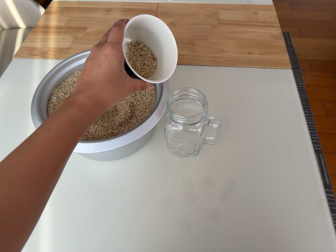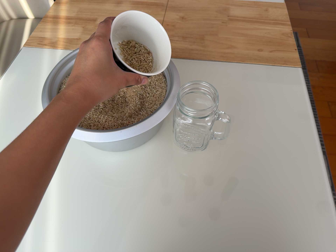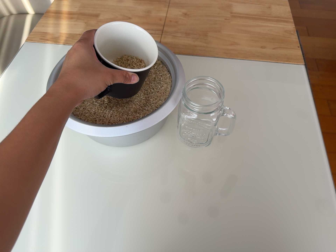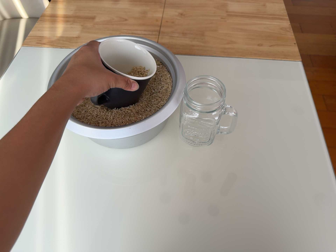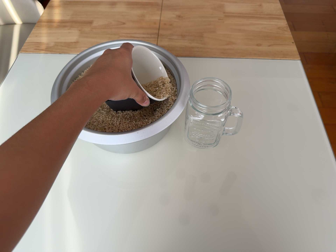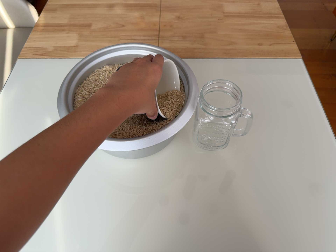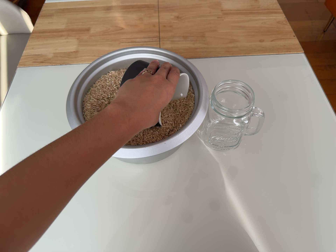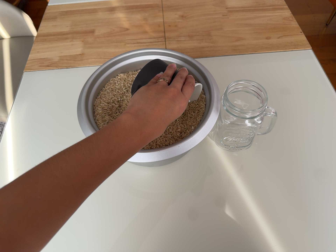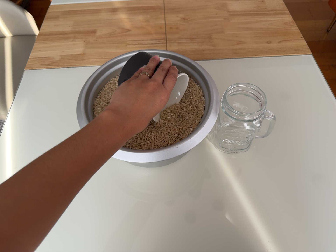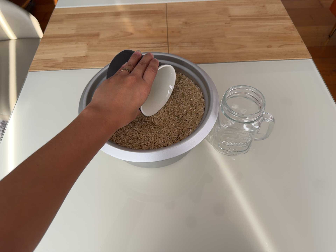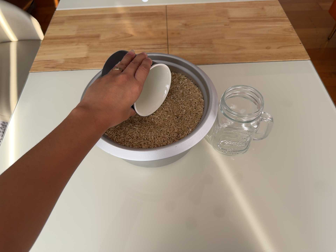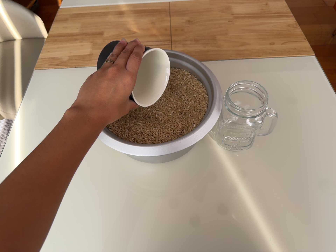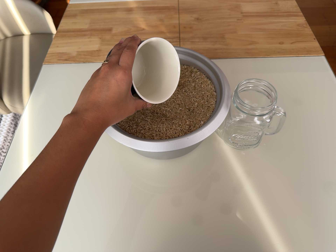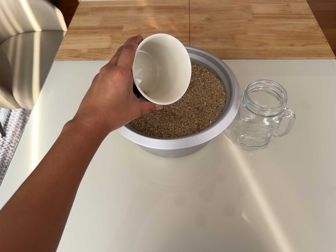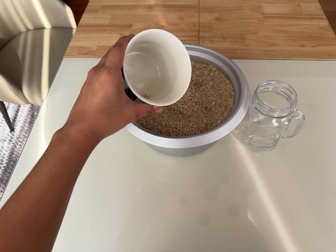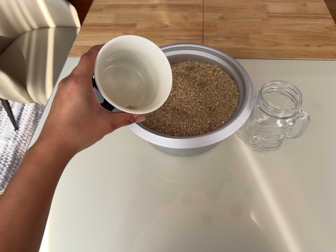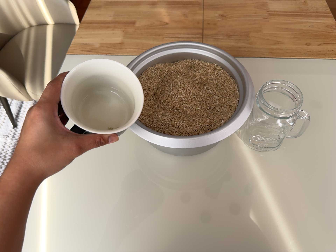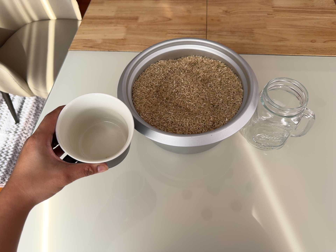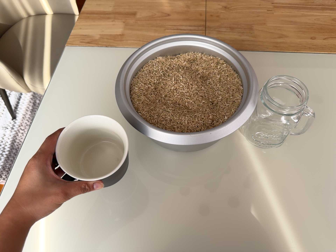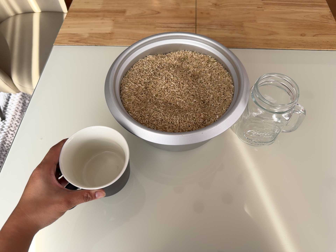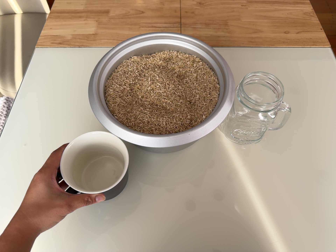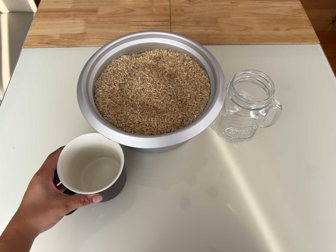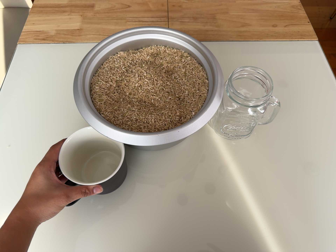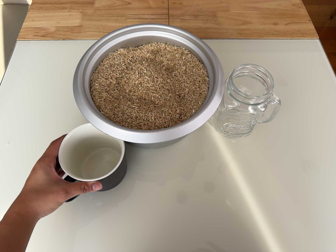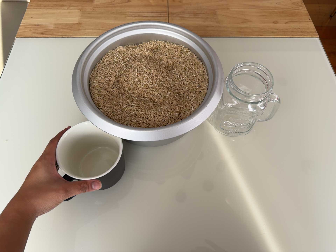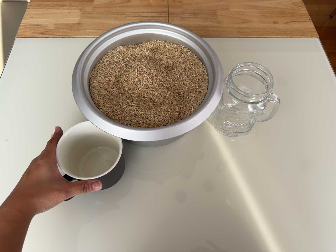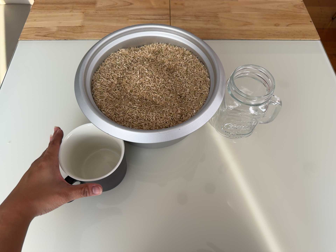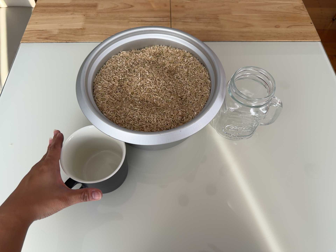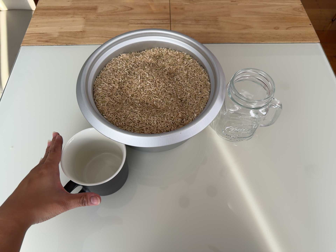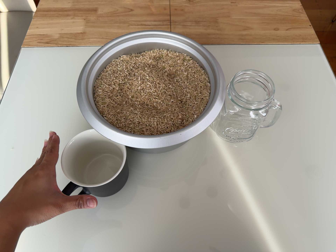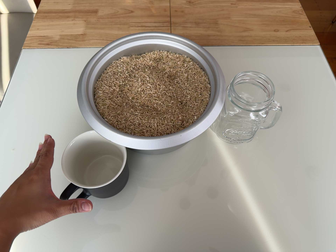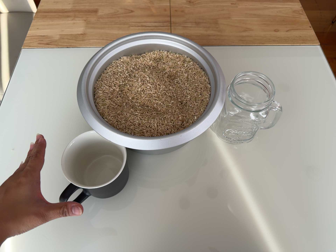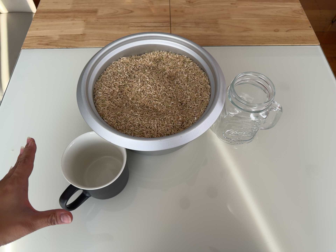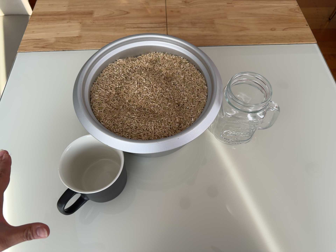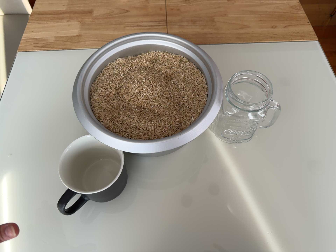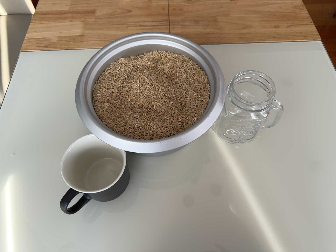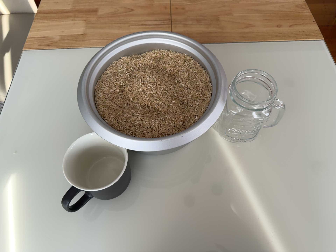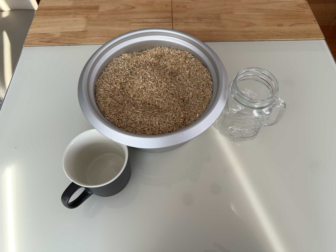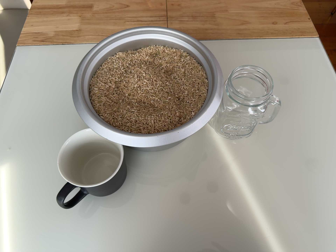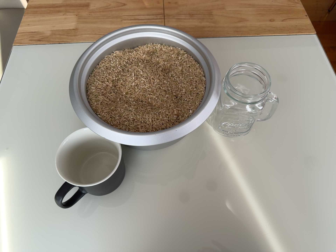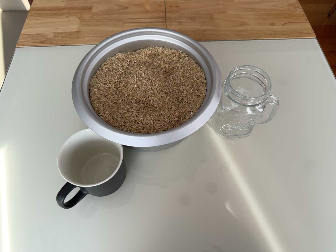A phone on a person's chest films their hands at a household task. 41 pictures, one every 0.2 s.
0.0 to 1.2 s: The camera travels to its left, about 12 cm.
1.2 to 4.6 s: The camera shifts only a little, or ends up much as it began.
4.6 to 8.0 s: The camera shifts only a little, or ends up much as it began.
The film runs backward here.
